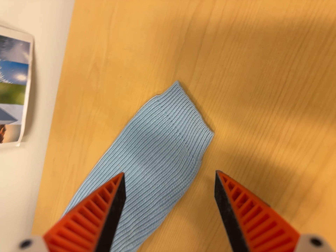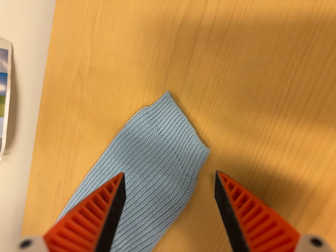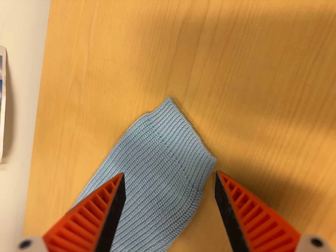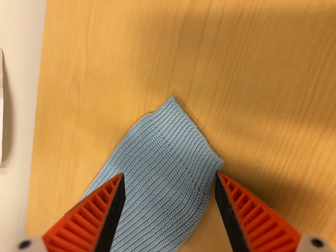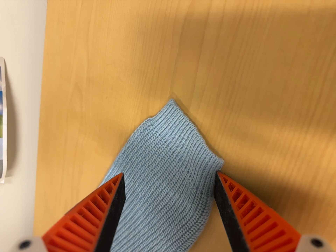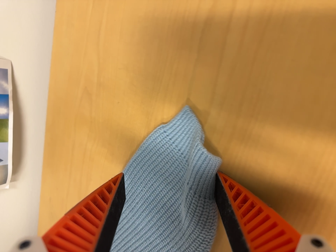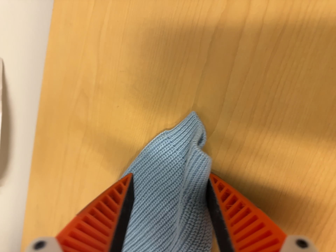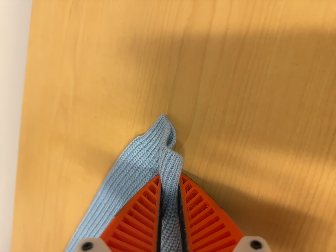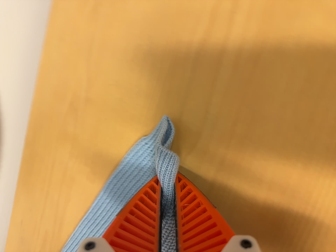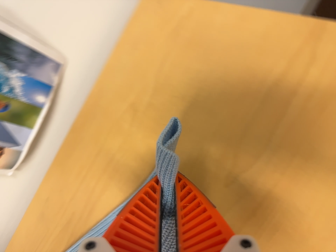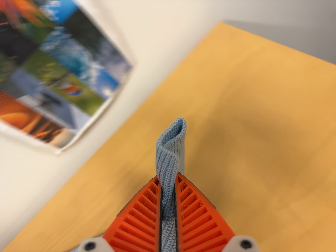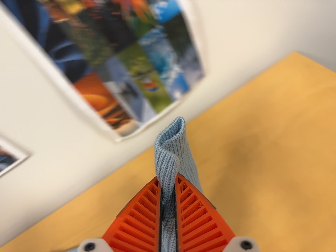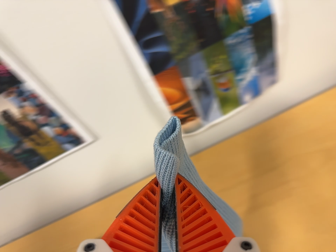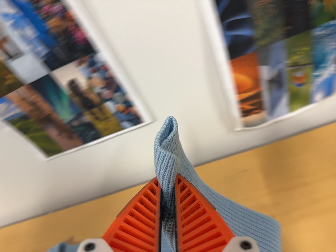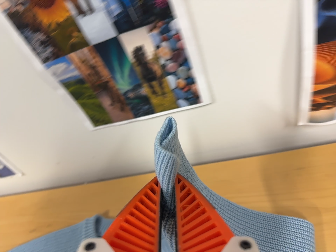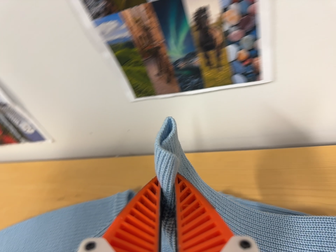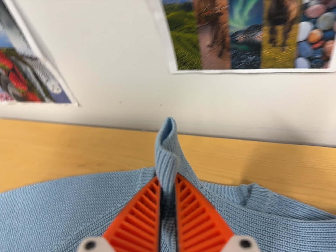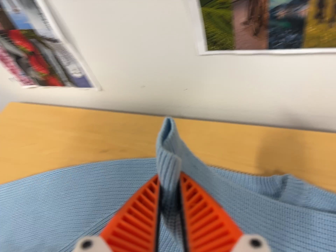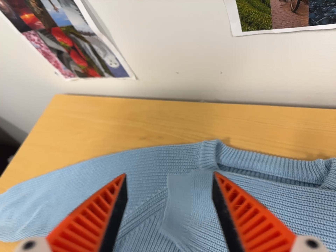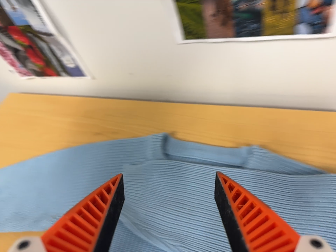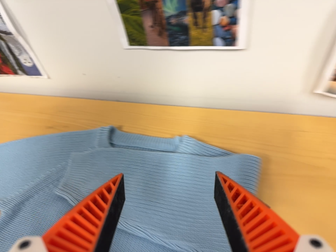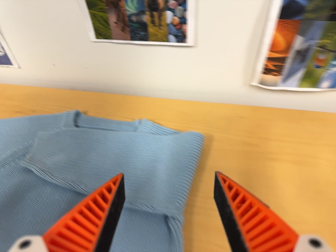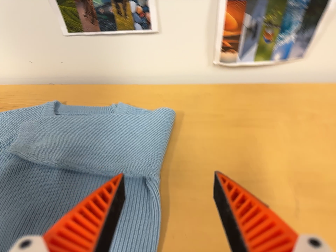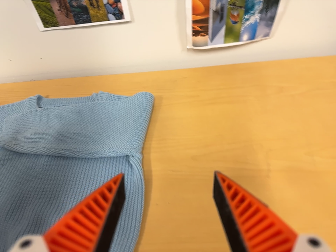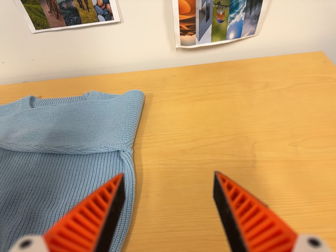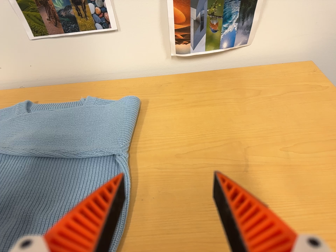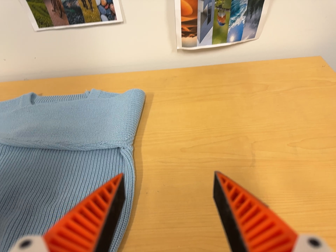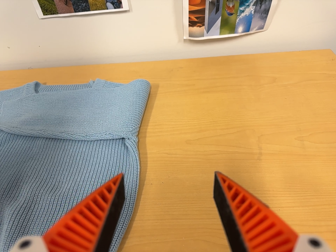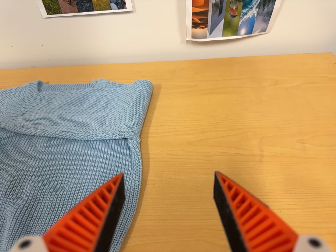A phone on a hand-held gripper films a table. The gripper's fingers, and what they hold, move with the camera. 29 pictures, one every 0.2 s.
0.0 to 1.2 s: The camera travels forward, about 8 cm, so what stands in front looms larger.
1.2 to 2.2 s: The camera travels to its left, about 24 cm, so close, fixed things drift to the right. Its aim tips toward the top of its view by about 20 degrees, and the scene shifts downward. It rolls about its line of sight by about 45 degrees, and the scene rotates clockwise.
2.2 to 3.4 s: The camera swings to its left by about 25 degrees, and the scene slides to the right. It travels to its left and forward, about 34 cm, so close, fixed things drift to the right. Its aim tips toward the bottom of its view by about 15 degrees, and the scene shifts upward. It rolls about its line of sight by about 35 degrees, and the scene rotates clockwise.
3.4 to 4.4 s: The camera pans to its right by about 20 degrees. It travels backward, toward the bottom of its view and to its right, about 32 cm, so what stands in front gets smaller.
4.4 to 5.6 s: The camera travels toward the bottom of its view and backward, about 7 cm, so close, fixed things drift upward.
The film runs forward here.
